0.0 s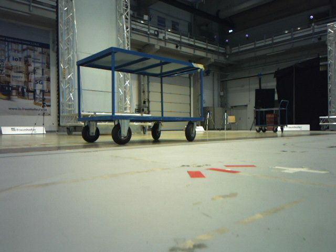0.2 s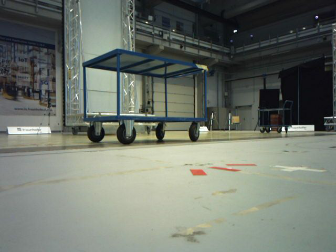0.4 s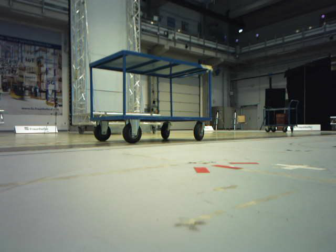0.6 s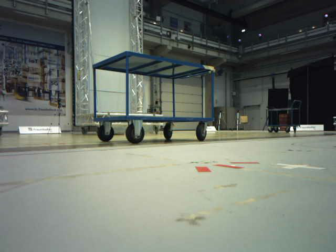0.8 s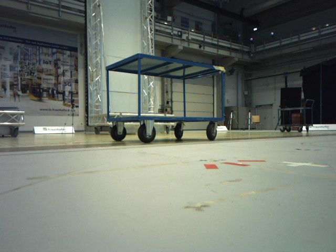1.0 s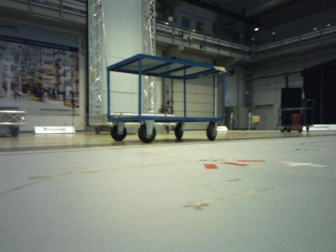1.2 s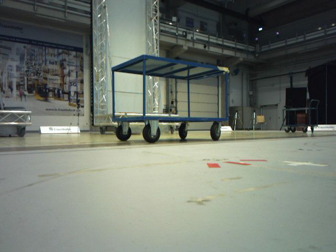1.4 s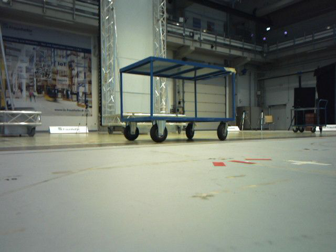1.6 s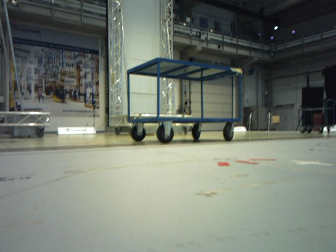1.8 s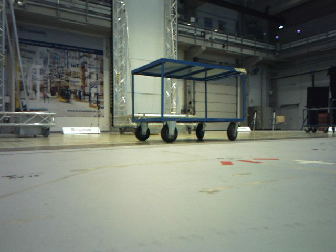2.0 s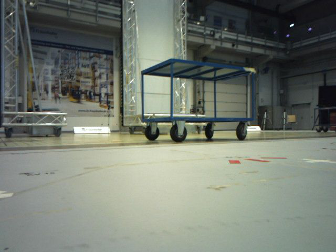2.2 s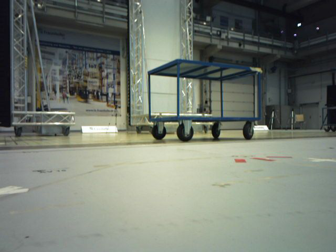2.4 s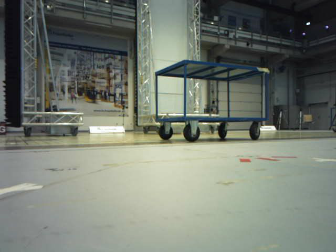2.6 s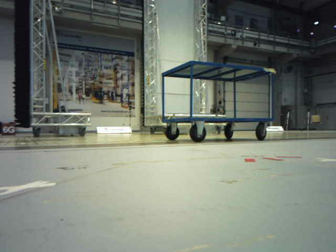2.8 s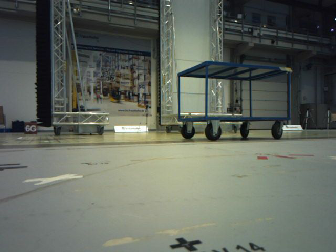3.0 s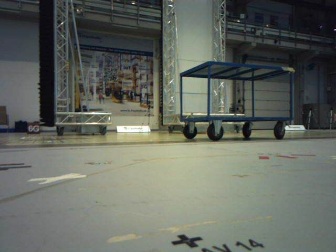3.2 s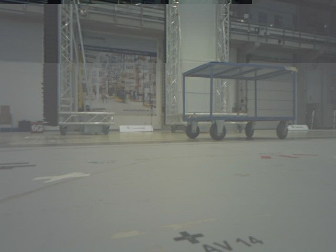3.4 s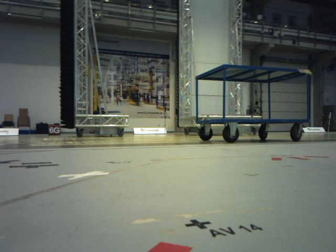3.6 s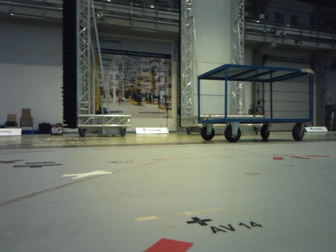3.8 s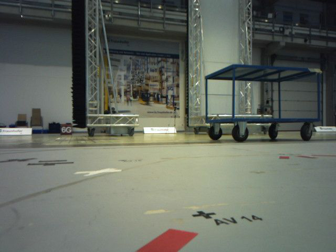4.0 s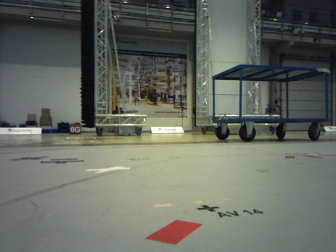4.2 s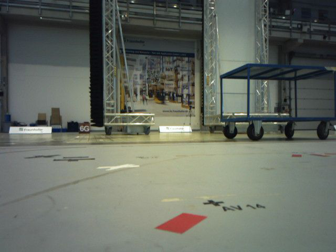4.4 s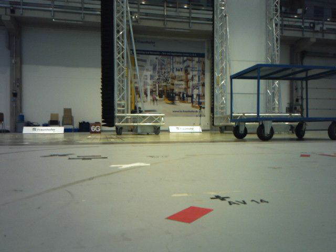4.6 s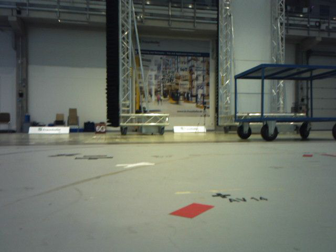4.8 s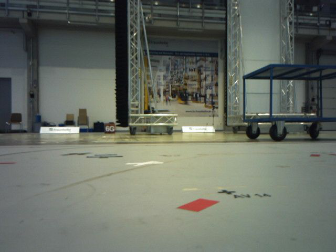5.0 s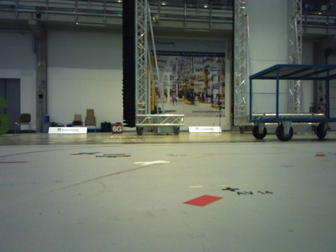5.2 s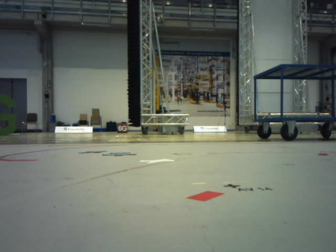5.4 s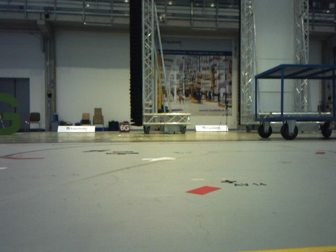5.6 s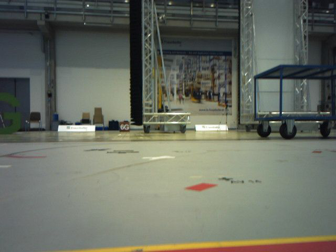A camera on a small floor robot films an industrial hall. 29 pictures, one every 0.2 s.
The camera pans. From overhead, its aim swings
counterclockwise.
The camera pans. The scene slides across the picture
to the right.
0.0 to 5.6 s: The scene slides to the right, as the camera pans about 35 degrees to its left. It travels backward, about 1 m.
The film runs backward here.
